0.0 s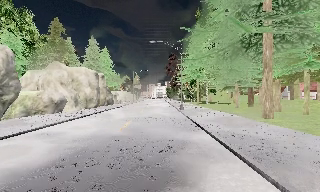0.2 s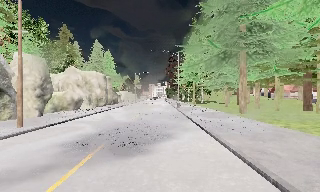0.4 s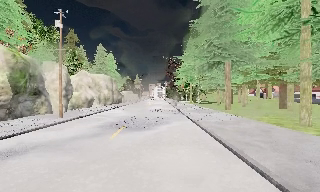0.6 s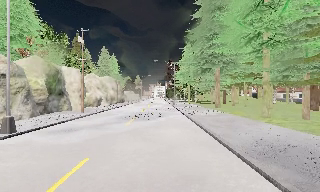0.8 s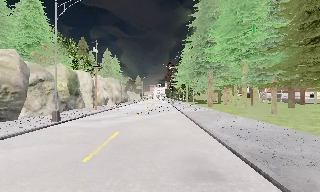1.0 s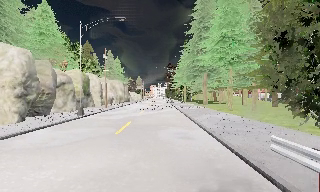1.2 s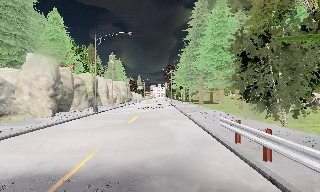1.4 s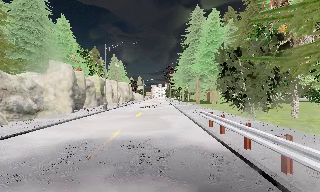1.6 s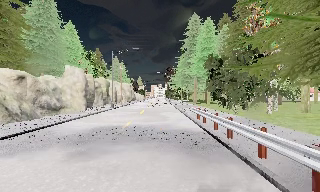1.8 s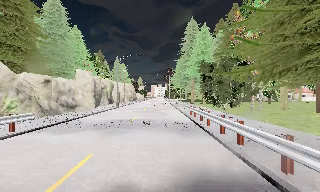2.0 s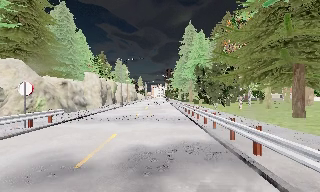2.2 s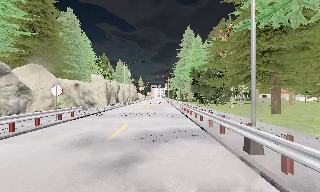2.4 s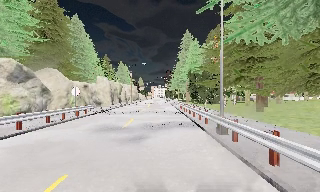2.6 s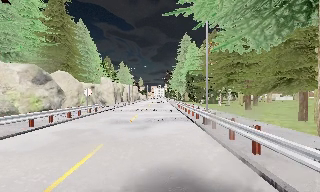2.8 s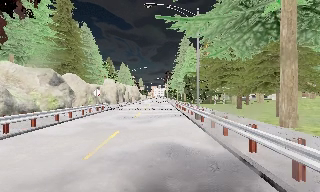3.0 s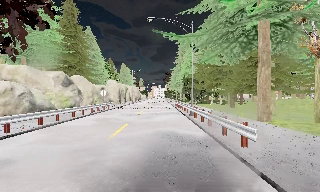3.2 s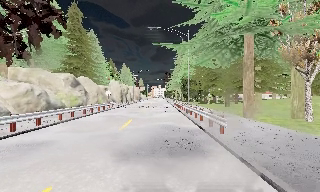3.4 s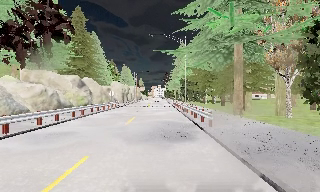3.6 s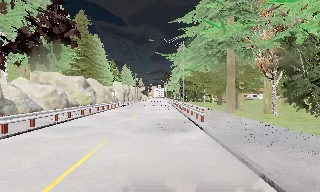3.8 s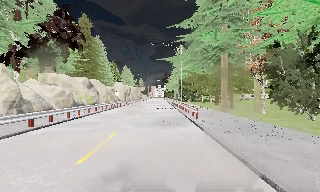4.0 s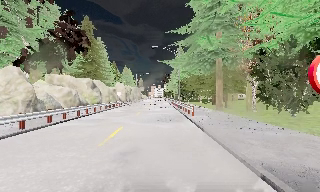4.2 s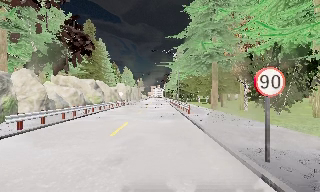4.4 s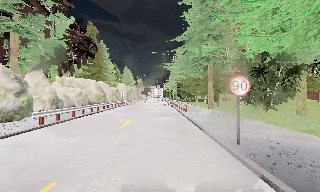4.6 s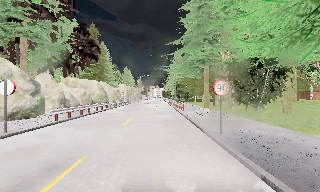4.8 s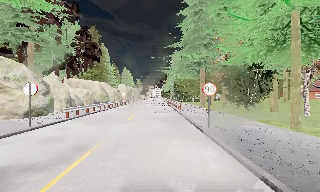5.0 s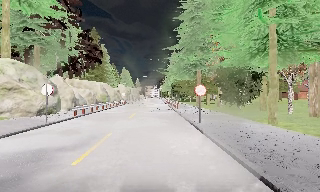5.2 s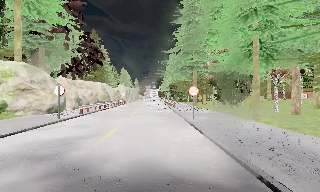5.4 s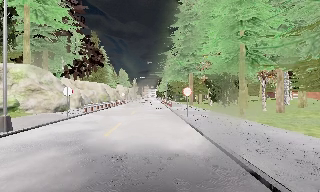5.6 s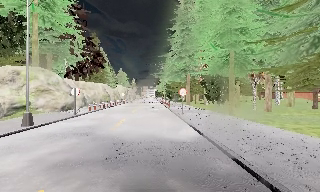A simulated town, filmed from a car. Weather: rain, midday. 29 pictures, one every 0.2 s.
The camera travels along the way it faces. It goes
backward.
0.0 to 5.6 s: The camera travels backward, about 60 m, so what stands in front gets smaller. It loses speed.
The film runs backward here.
